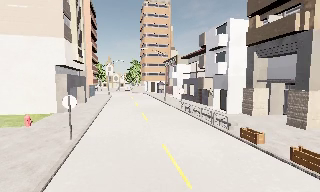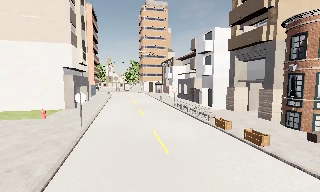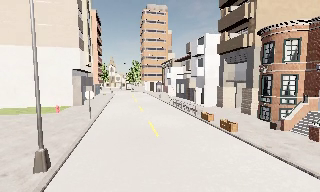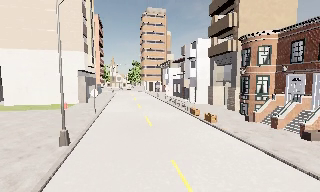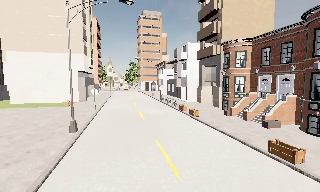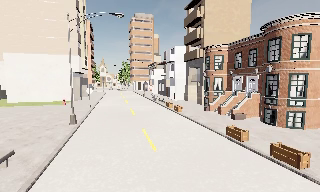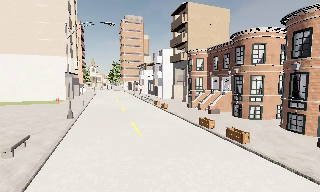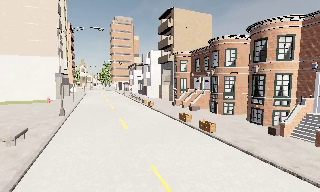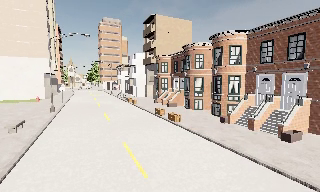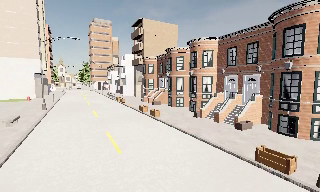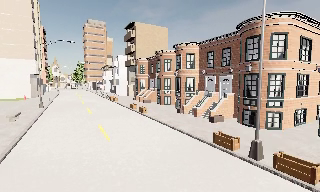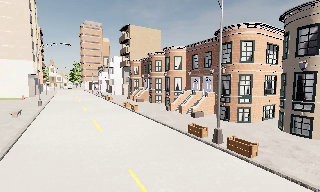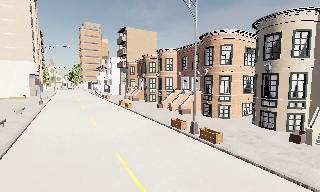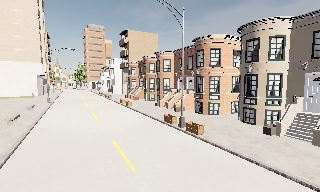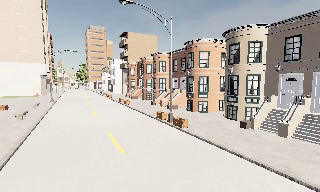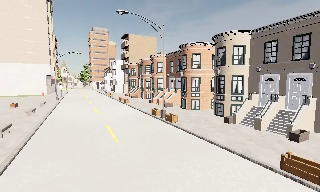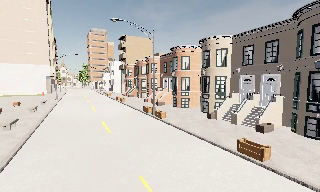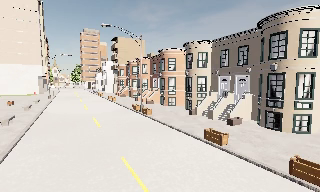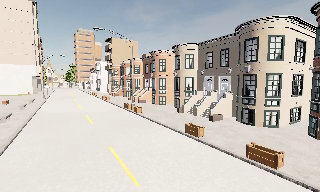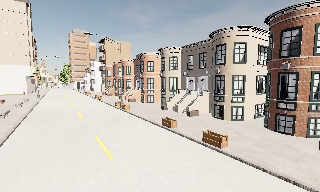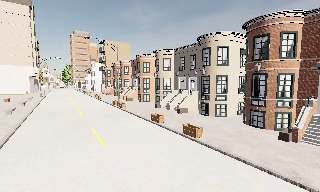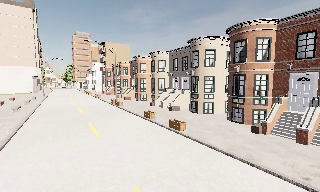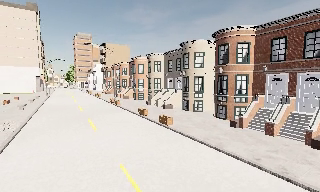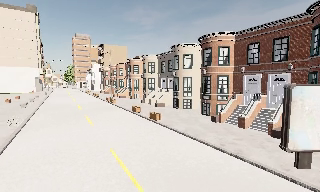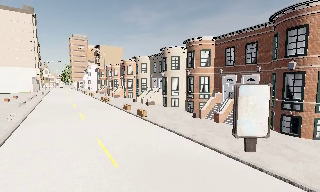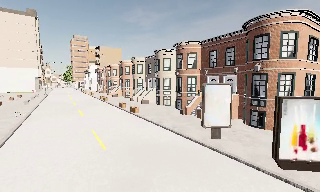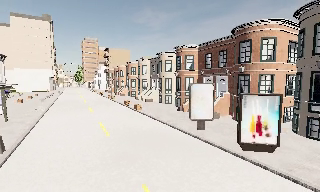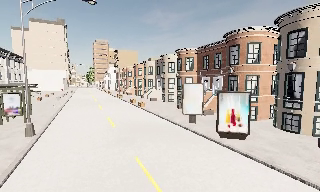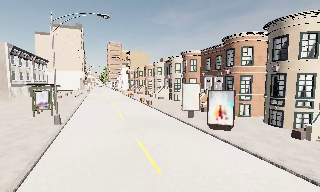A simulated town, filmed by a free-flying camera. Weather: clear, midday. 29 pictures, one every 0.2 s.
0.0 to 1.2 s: The camera travels backward, about 13 m, so what stands in front gets smaller.
1.2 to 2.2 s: The scene slides to the left, as the camera pans about 10 degrees to its right. It travels backward and to its right, about 10 m, so what stands in front gets smaller.
2.2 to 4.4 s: The camera travels backward and to its right, about 17 m, so what stands in front gets smaller.
4.4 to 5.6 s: The camera pans to its left, which is counterclockwise from overhead, by about 10 degrees. It travels backward and to its right, about 11 m, so what stands in front gets smaller.
The film runs forward here.
